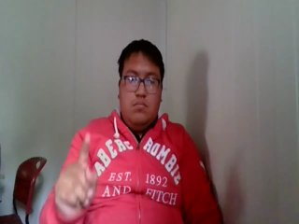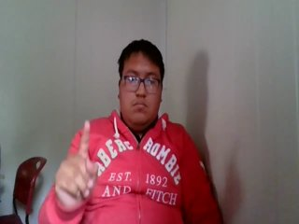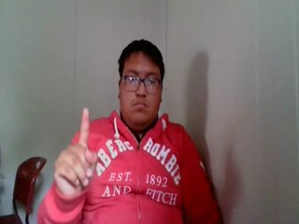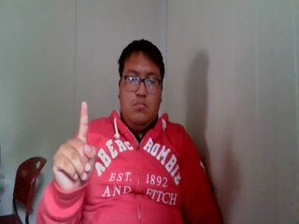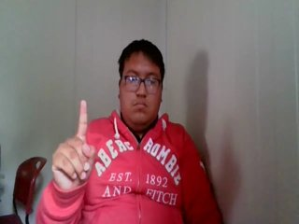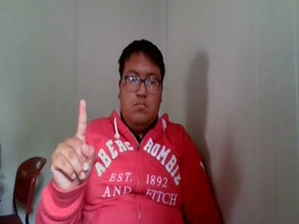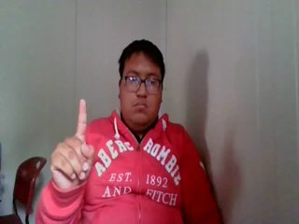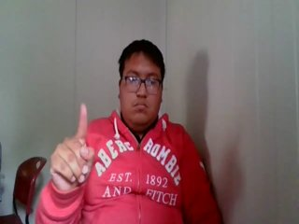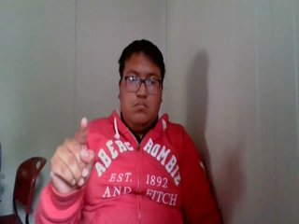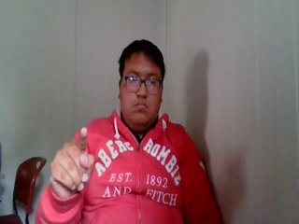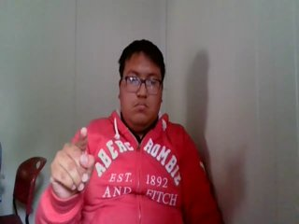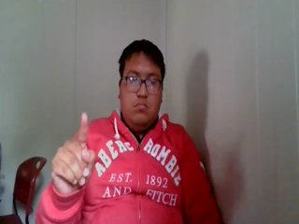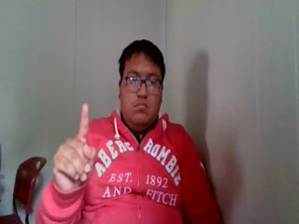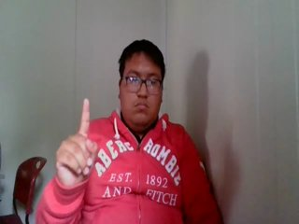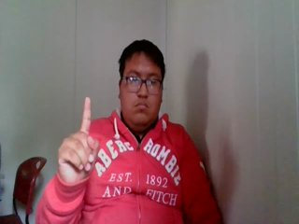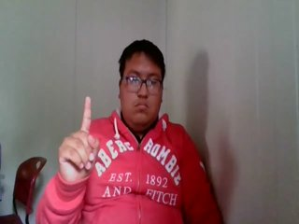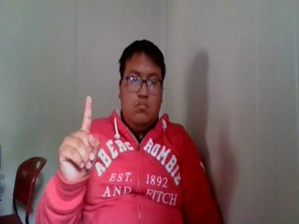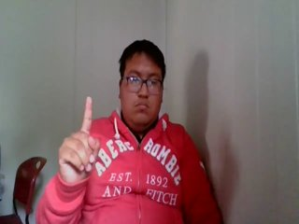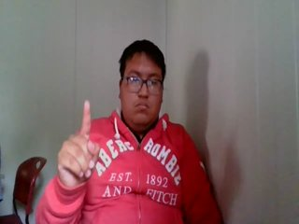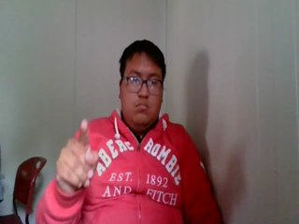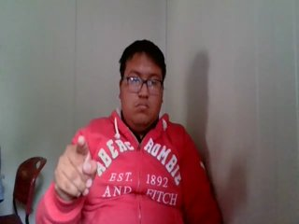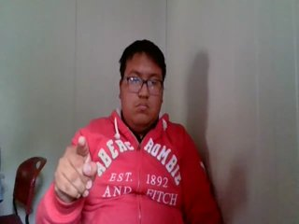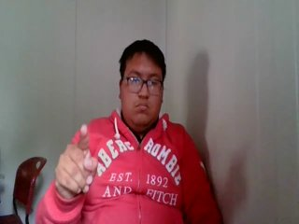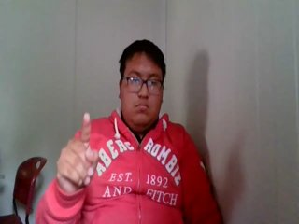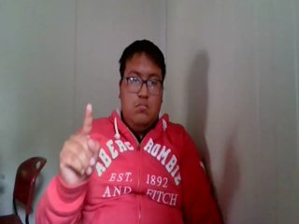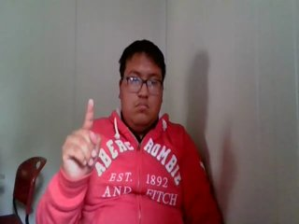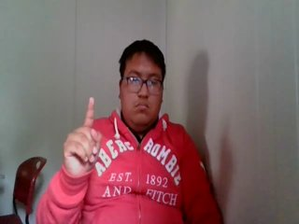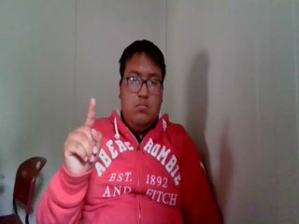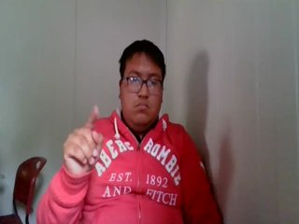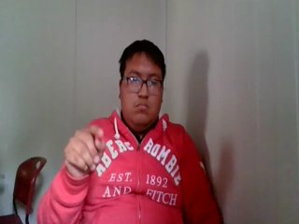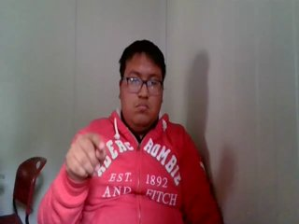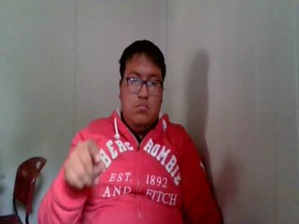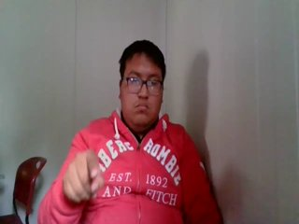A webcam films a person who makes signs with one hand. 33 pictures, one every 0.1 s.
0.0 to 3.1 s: Double click with one finger.
